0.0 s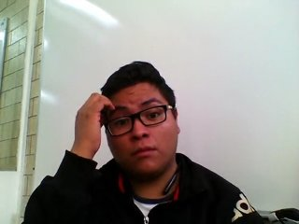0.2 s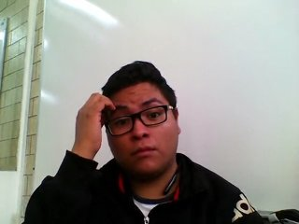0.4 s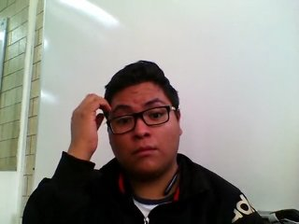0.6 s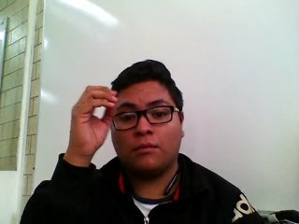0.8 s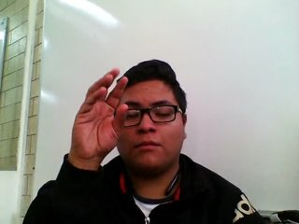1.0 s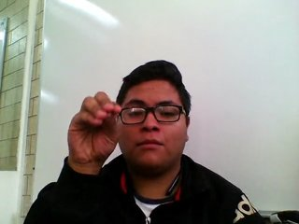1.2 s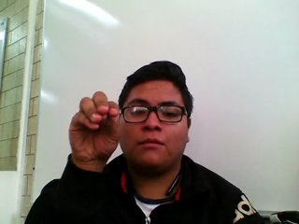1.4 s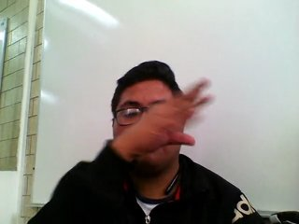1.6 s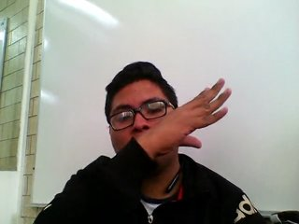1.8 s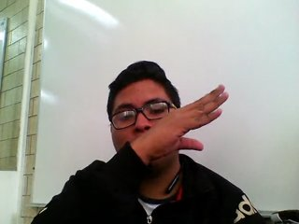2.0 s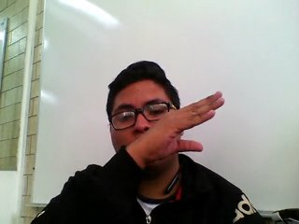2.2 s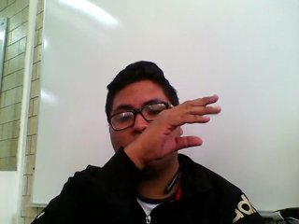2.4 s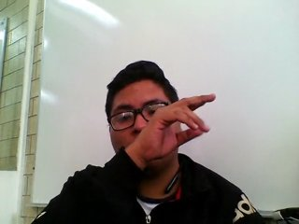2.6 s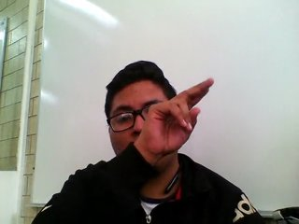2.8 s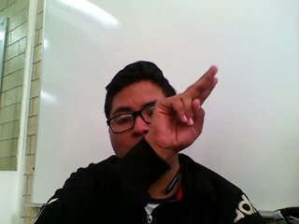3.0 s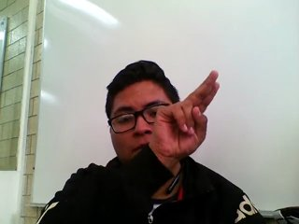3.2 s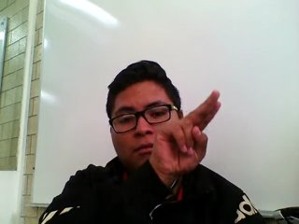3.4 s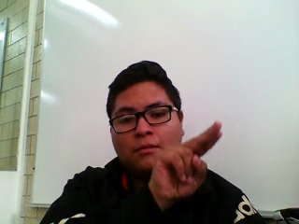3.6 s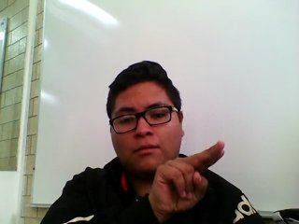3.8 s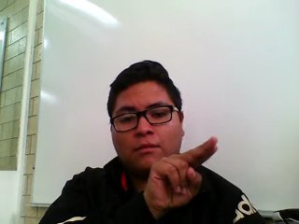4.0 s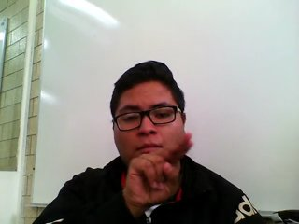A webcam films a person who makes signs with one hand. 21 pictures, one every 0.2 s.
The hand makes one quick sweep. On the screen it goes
to the right.
0.0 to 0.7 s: Non-gesture.
0.8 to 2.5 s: On the screen the hand sweeps to the right. The name of the sign: Throw left.
2.6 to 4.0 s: Pointing with two fingers.
